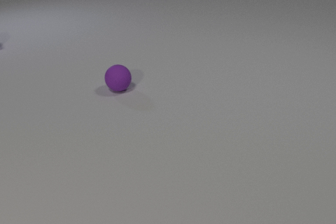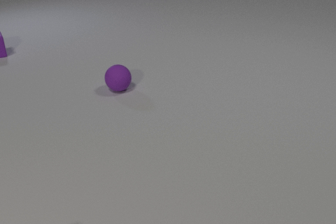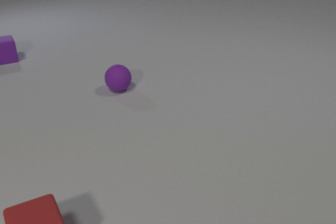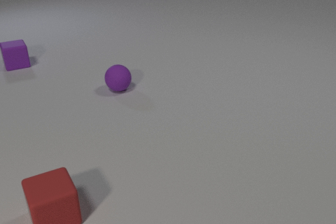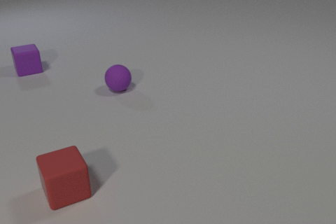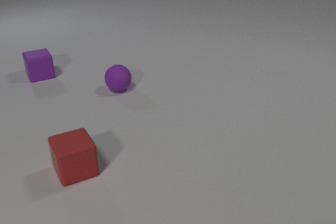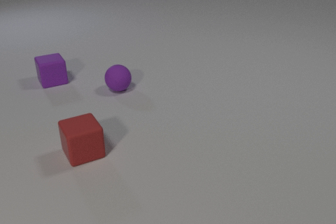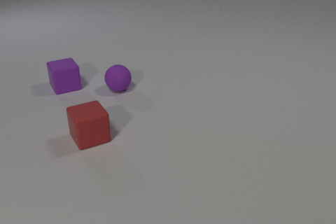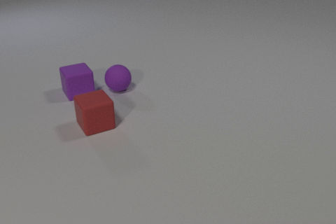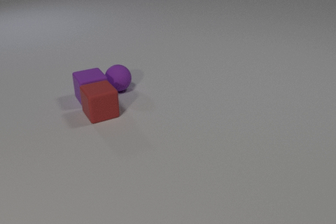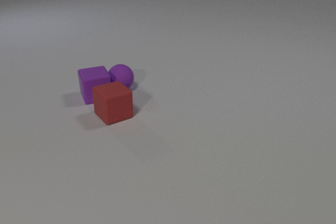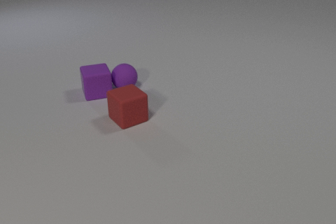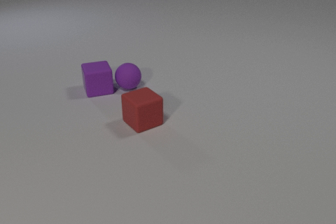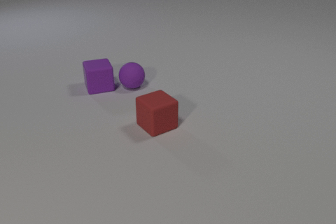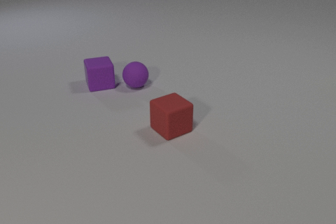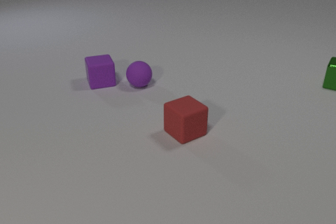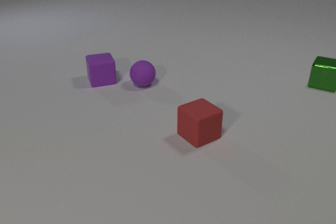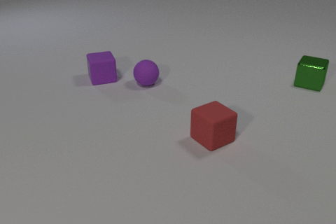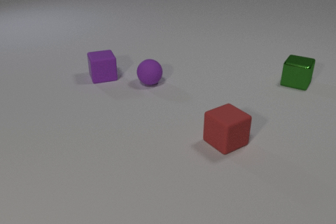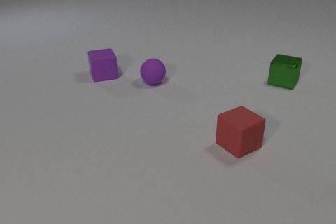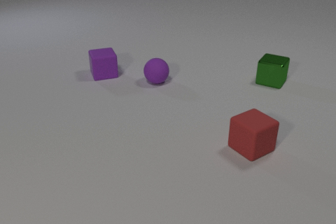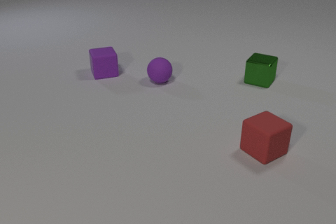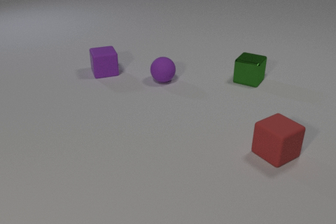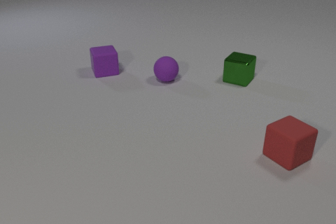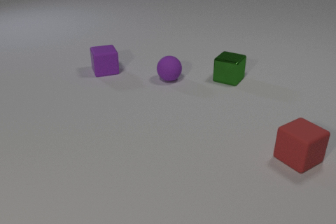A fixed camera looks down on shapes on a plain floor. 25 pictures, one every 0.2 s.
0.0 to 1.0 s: The red rubber cube comes in at the bottom edge, slides away from the camera. The purple rubber cube comes in at the left edge, slides toward the camera and to the right.
1.0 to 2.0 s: The red rubber cube slides away from the camera and to the right. The purple rubber cube slides toward the camera and to the right. The red rubber cube and the purple rubber cube collide. The purple rubber cube and the purple rubber sphere collide.
2.0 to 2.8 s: The red rubber cube slides to the right and toward the camera. The purple rubber cube slides away from the camera. The purple rubber sphere rolls to the right.
2.8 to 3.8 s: The red rubber cube slides to the right. The purple rubber cube slides away from the camera. The purple rubber sphere rolls to the right and away from the camera. The green metal cube comes in at the right edge, slides to the left.
3.8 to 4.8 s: The red rubber cube slides to the right. The purple rubber cube slides away from the camera. The purple rubber sphere rolls to the right and away from the camera. The green metal cube slides to the left.
What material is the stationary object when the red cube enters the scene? rubber.
How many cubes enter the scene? 3.
How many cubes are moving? 3.
